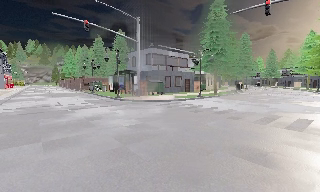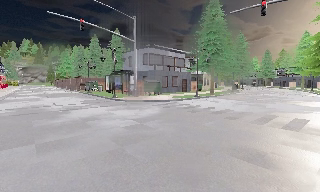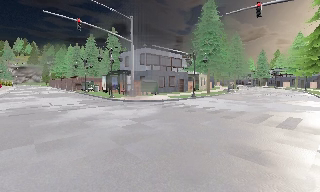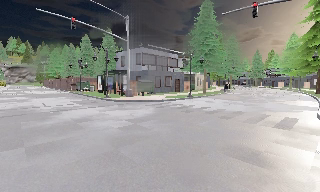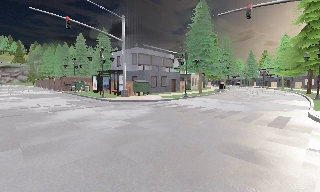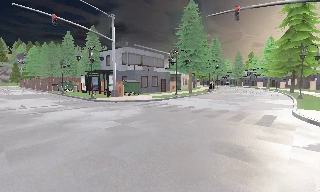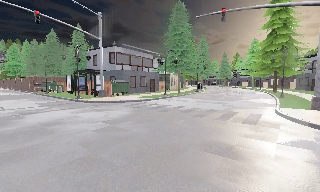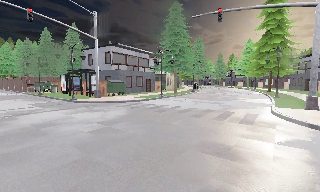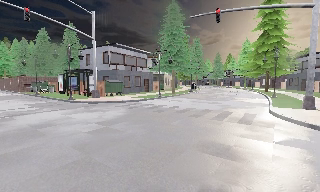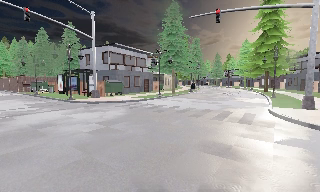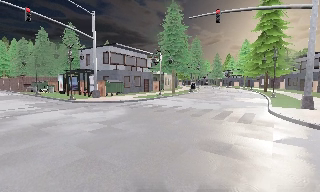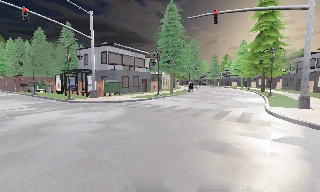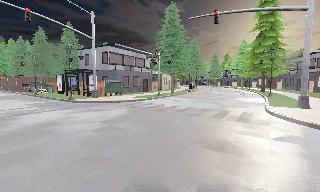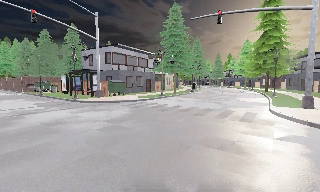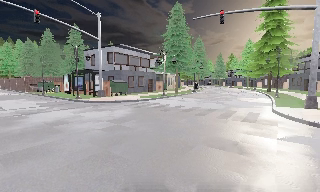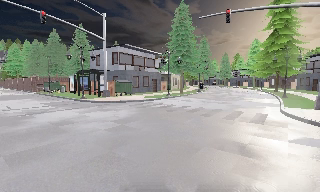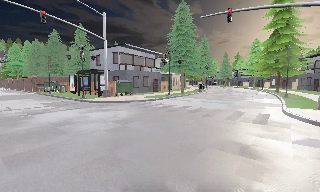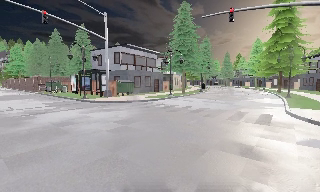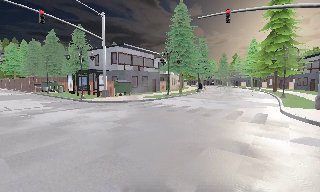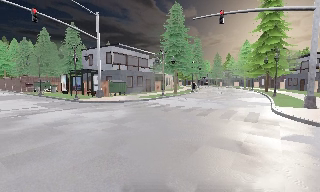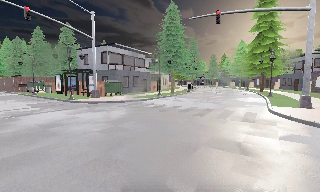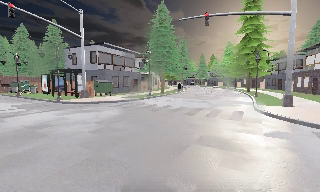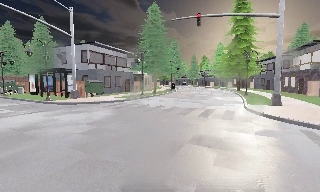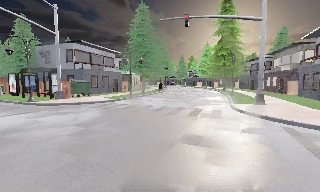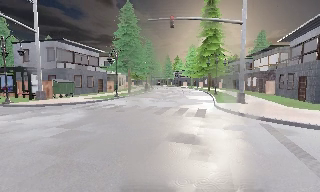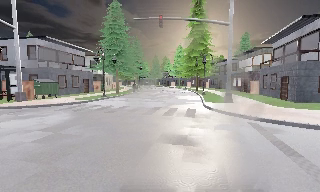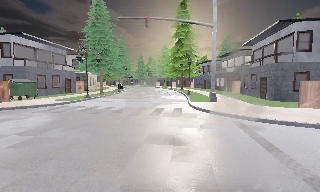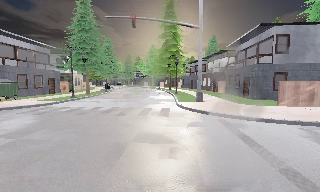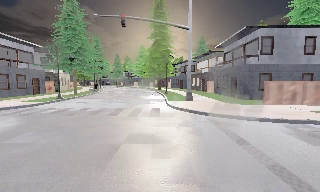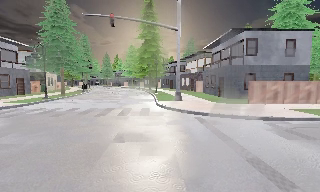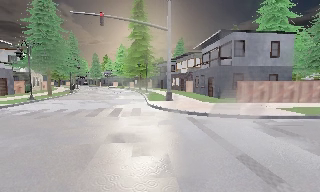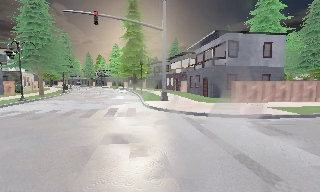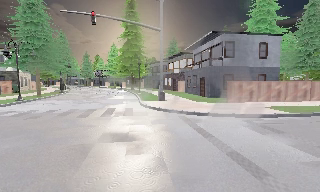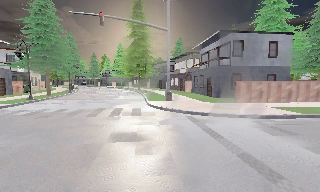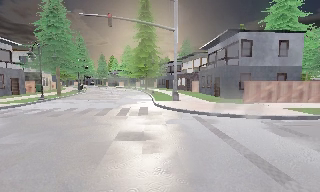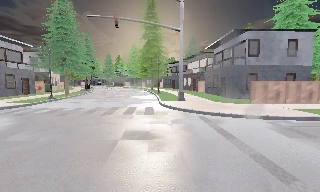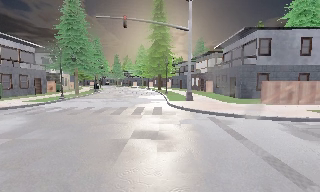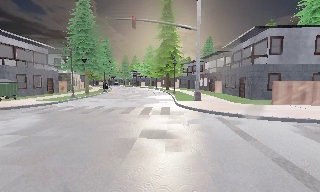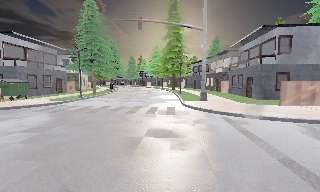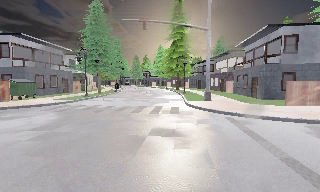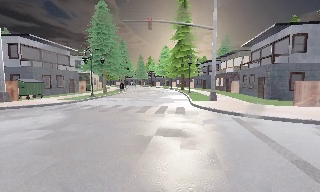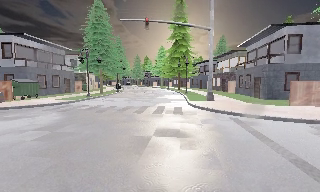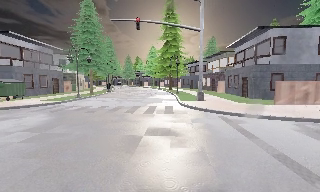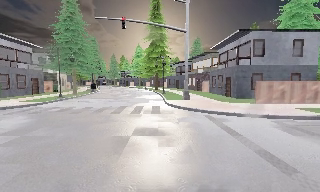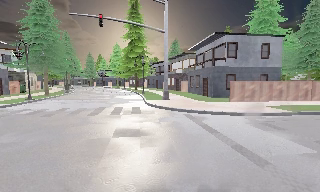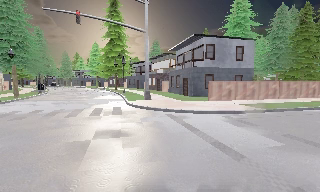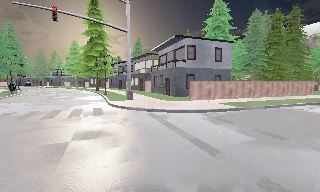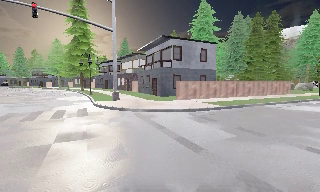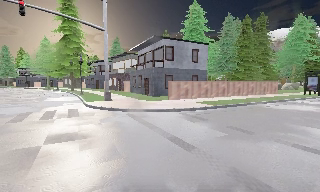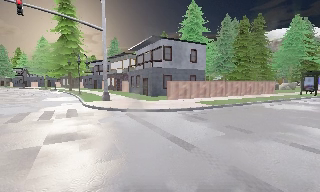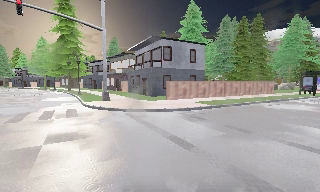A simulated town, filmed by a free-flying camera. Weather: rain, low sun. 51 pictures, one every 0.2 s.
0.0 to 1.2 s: The scene slides to the left, as the camera pans about 15 degrees to its right.
1.2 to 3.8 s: The camera travels to its left, about 0.5 m.
3.8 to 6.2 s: The camera pans to its right, which is clockwise from overhead, by about 45 degrees.
6.2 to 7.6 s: The camera swings to its left by about 15 degrees, and the scene slides to the right.
7.6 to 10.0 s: The camera pans to its right, which is clockwise from overhead, by about 35 degrees.
The film runs backward here.
